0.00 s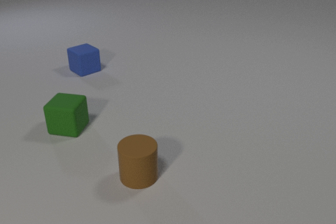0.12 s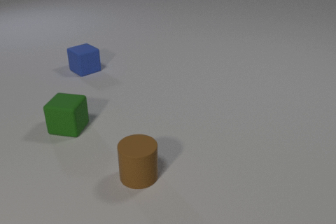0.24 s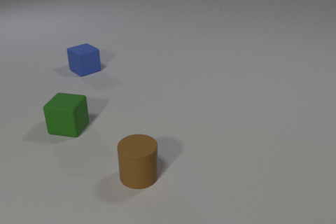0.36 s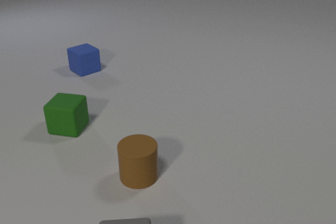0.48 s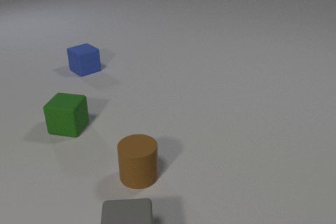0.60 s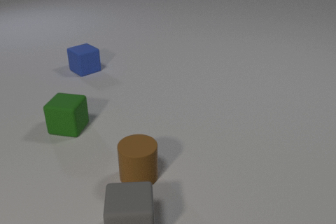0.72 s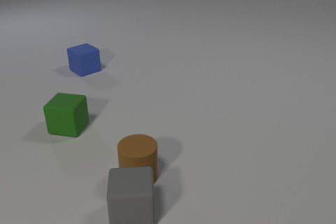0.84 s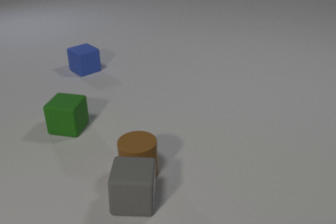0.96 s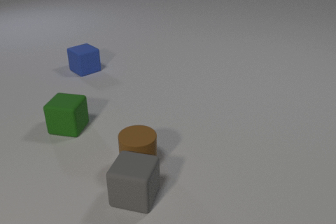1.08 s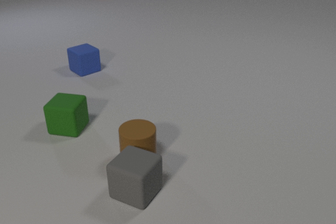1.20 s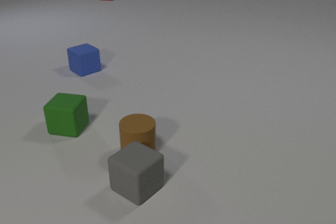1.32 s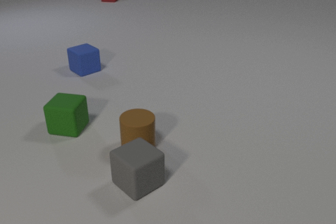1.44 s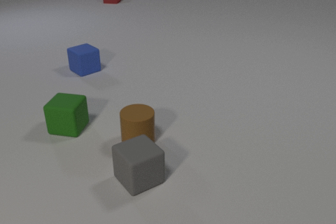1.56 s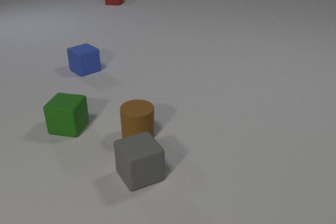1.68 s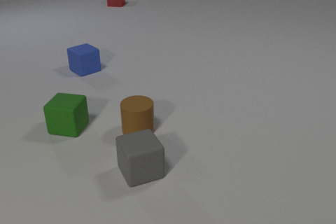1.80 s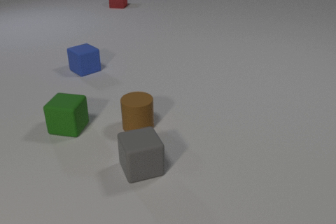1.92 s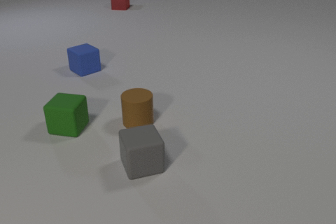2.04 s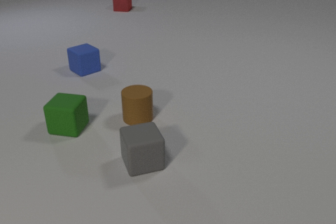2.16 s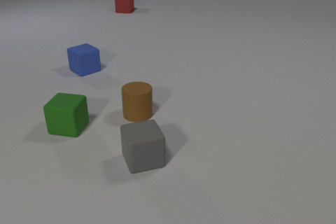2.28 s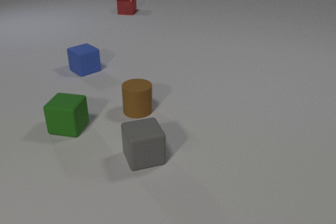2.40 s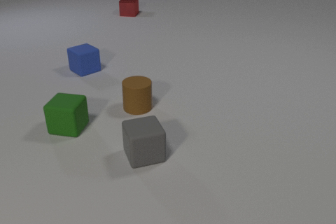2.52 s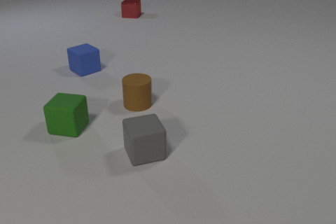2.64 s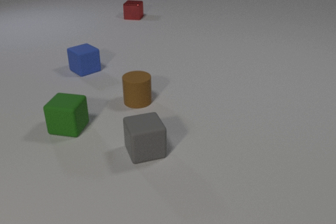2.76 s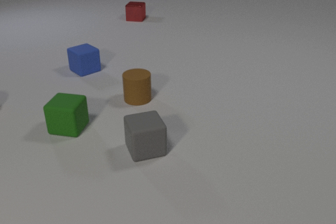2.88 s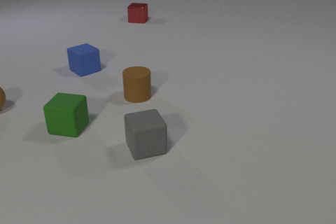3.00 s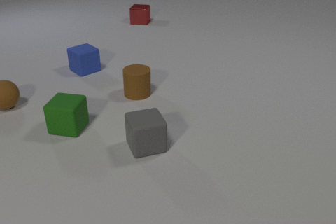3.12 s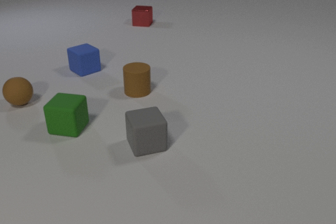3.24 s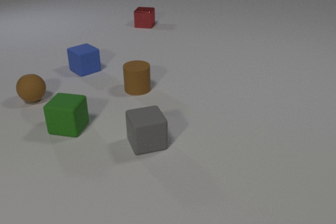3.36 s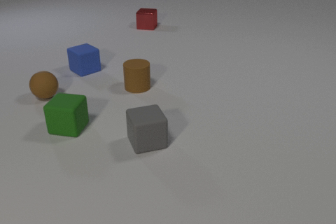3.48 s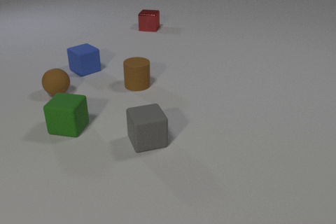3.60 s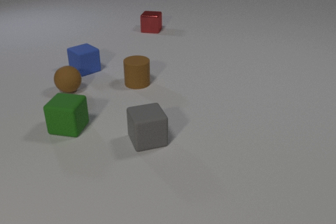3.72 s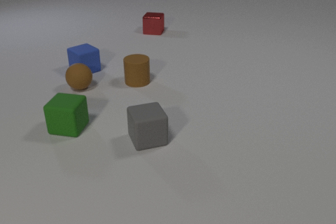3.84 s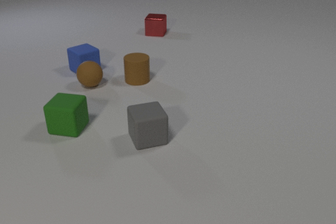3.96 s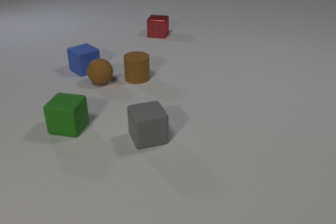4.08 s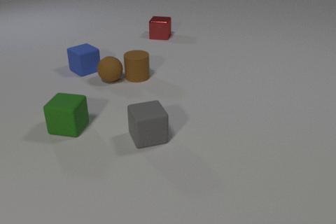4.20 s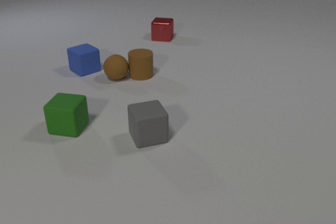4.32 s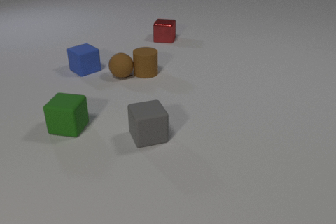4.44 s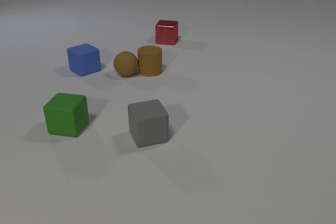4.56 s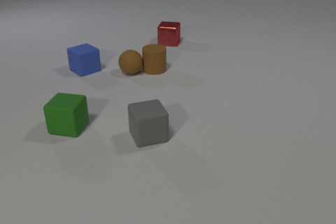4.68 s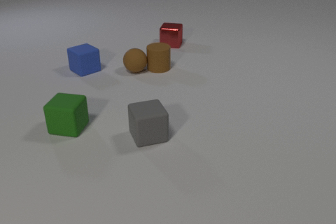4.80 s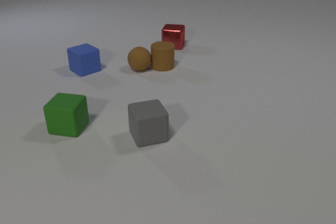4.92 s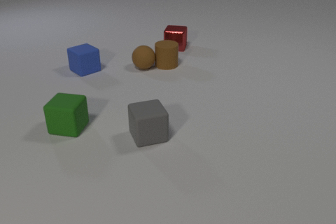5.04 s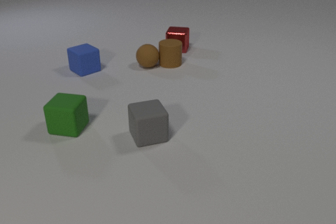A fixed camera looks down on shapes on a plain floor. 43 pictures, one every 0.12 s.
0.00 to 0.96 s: The gray rubber cube comes in at the bottom edge, slides away from the camera, spins so that its near face slides to the left, clockwise seen from above. The brown rubber cylinder slides away from the camera. The gray rubber cube and the brown rubber cylinder collide.
0.96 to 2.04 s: The gray rubber cube slides away from the camera, spins clockwise seen from above by about 60 degrees, its near face sliding to the left. The brown rubber cylinder slides away from the camera. The red metal cube comes in at the top edge, slides toward the camera.
2.04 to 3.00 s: The gray rubber cube slides away from the camera. The brown rubber cylinder slides away from the camera. The brown rubber sphere comes in at the left edge, rolls to the right. The red metal cube slides toward the camera.
3.00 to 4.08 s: The gray rubber cube slides away from the camera. The brown rubber cylinder slides away from the camera. The brown rubber sphere rolls to the right. The red metal cube slides toward the camera and to the right.
4.08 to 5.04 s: The brown rubber cylinder slides to the right and away from the camera. The brown rubber sphere rolls to the right and away from the camera. The red metal cube slides toward the camera and to the right. The brown rubber cylinder and the brown rubber sphere collide.
How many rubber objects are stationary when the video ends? 3.
How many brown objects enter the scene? 1.
What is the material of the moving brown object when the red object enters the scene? rubber.
